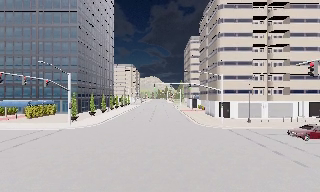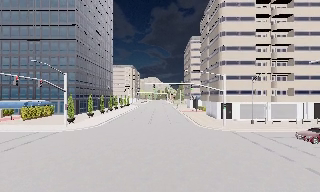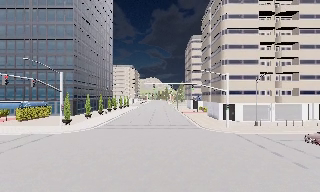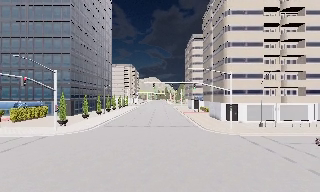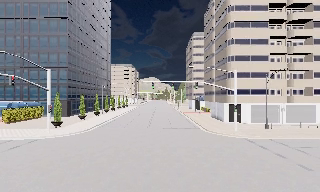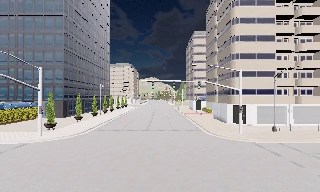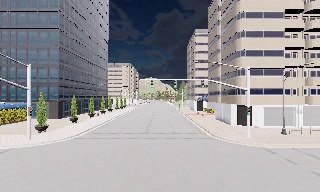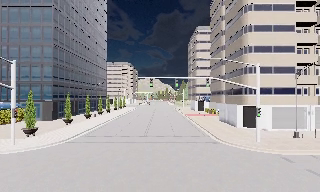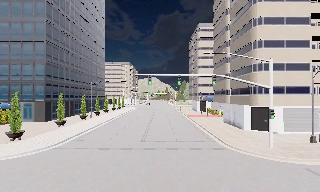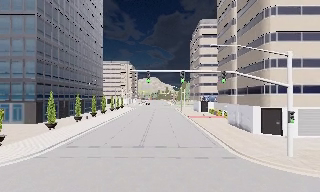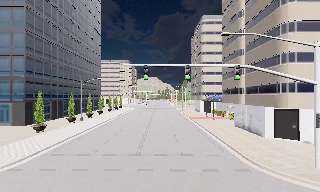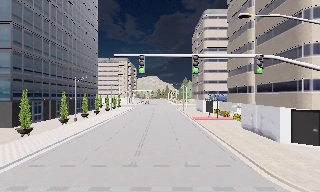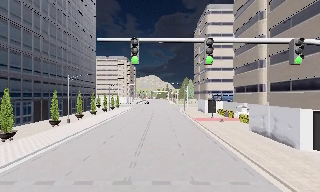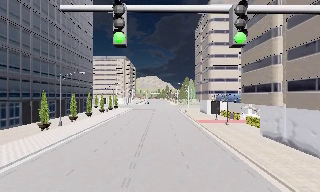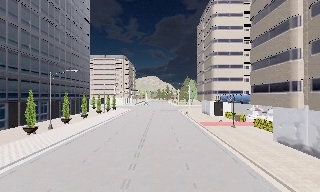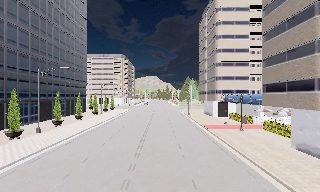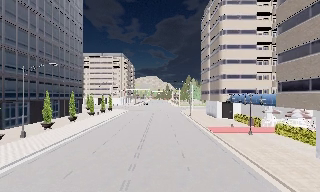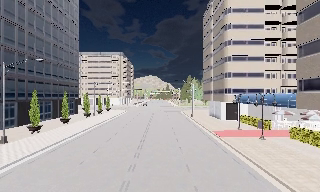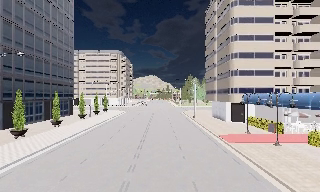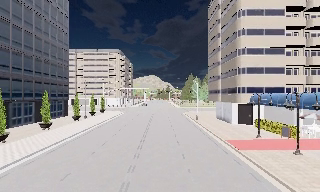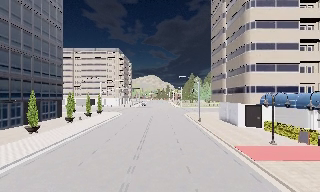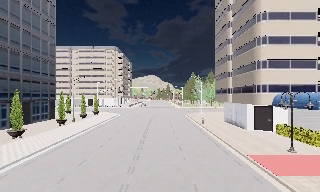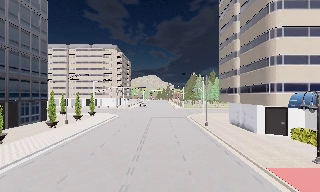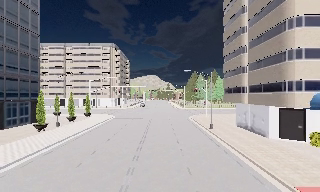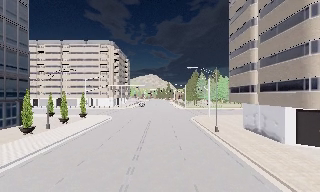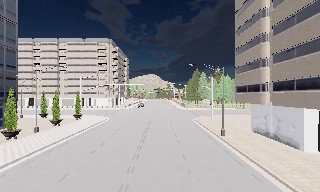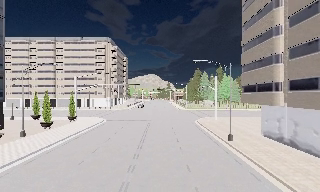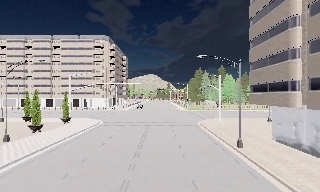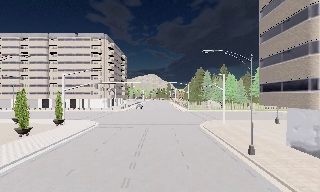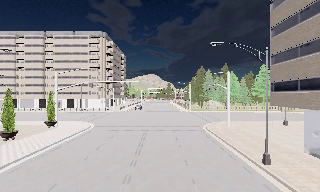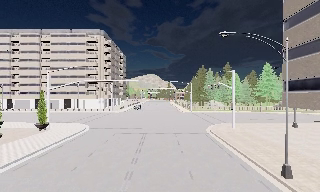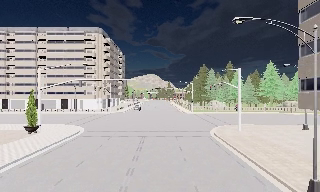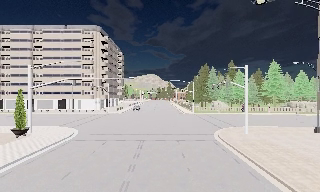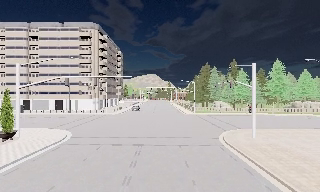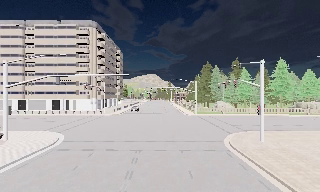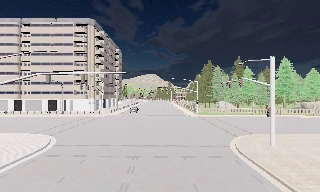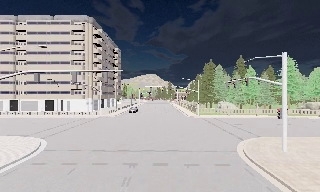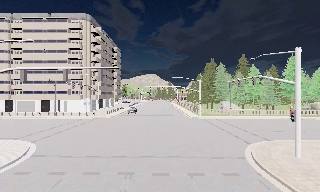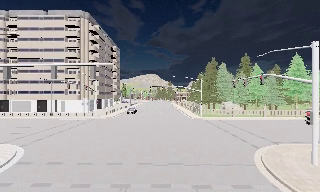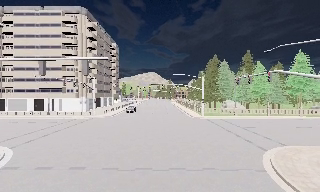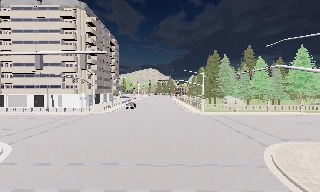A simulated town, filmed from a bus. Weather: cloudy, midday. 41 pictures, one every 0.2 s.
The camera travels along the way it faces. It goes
forward.
0.0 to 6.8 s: The camera travels forward, about 60 m, so what stands in front looms larger.
6.8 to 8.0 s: The camera travels forward, about 6 m, so what stands in front looms larger. It loses speed.
The film runs forward here.
